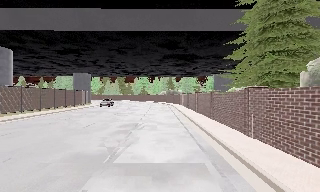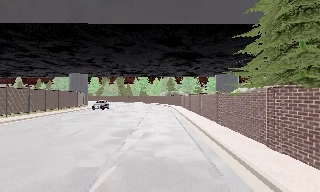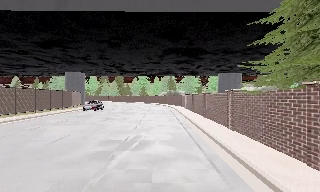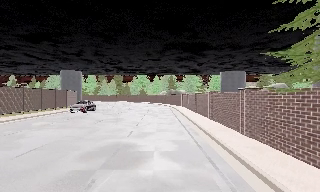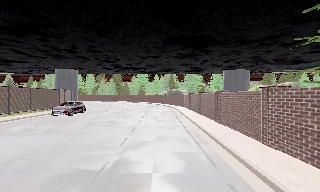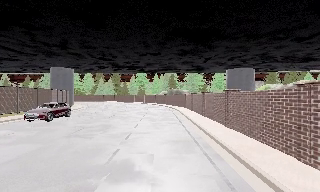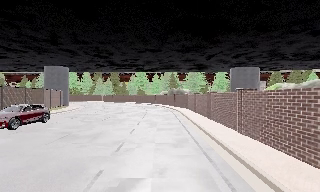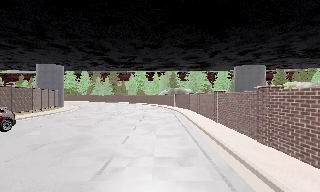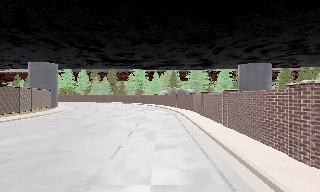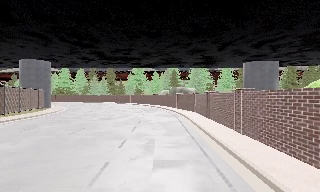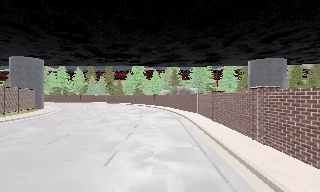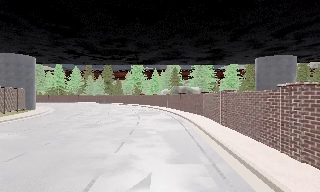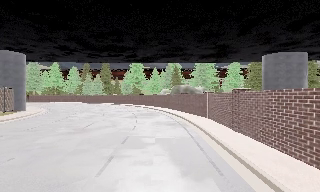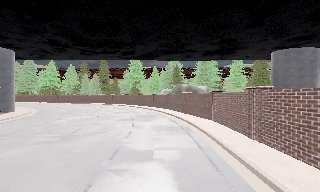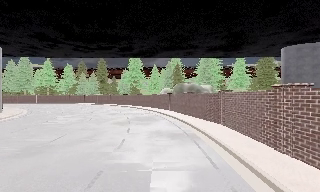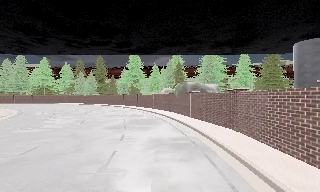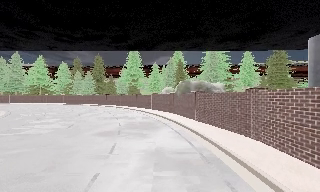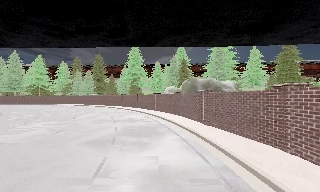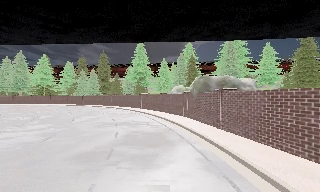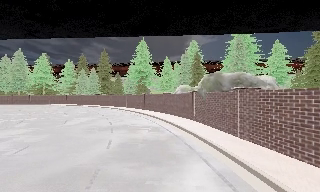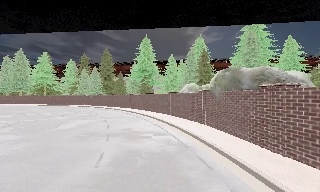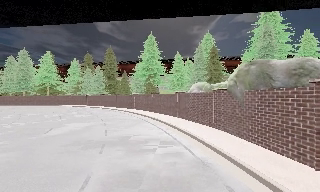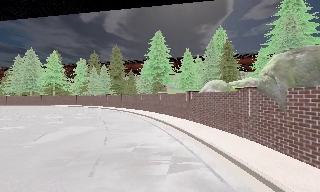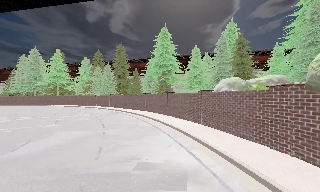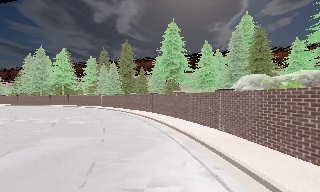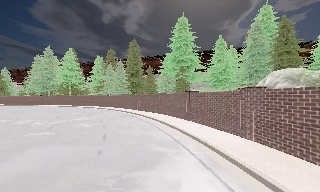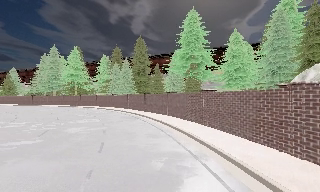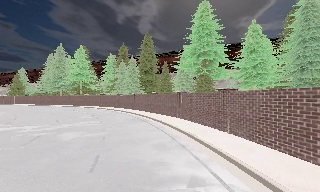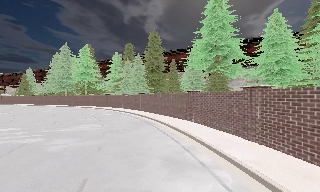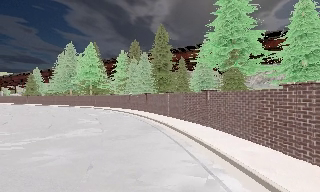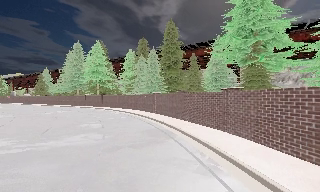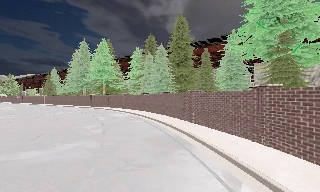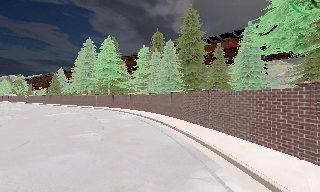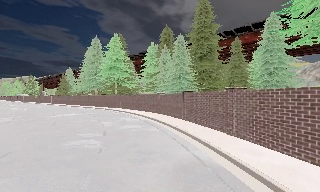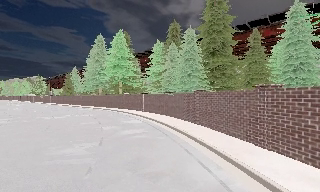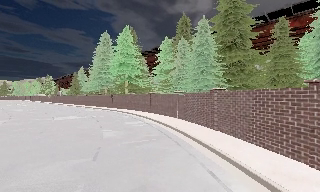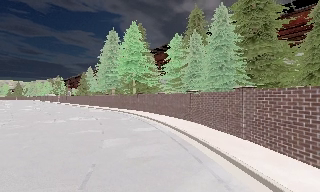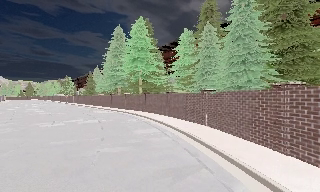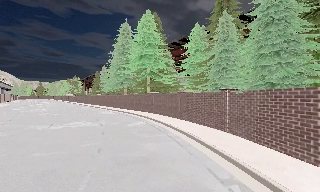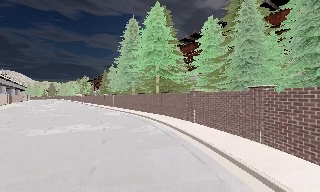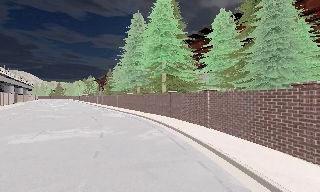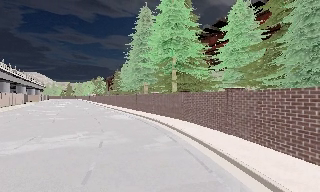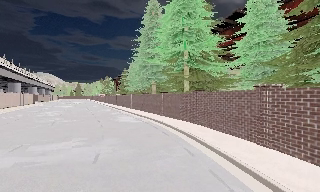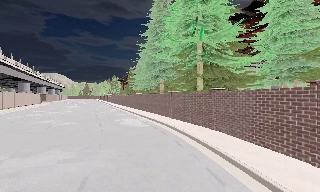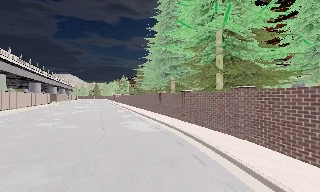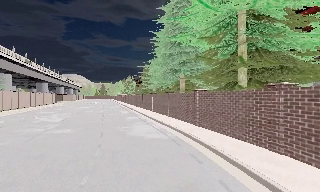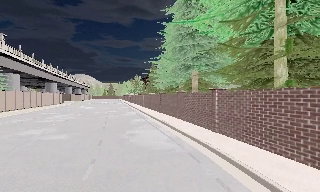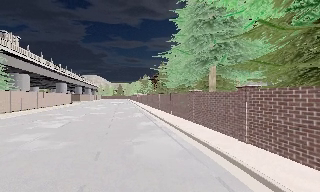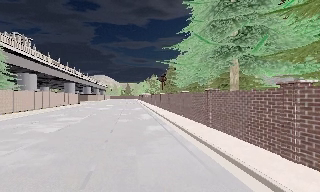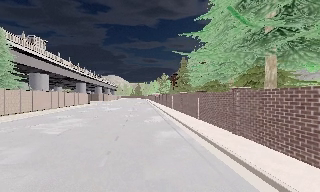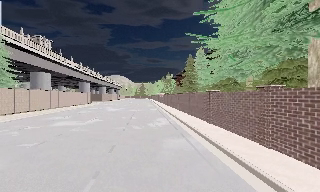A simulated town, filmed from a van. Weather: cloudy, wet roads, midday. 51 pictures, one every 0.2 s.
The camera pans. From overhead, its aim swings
counterclockwise.
The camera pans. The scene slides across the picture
to the right.
0.0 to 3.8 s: The camera travels forward, about 35 m, so what stands in front looms larger.
3.8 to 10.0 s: The scene slides to the right, as the camera pans about 80 degrees to its left. It travels forward, about 55 m.
The film runs forward here.
